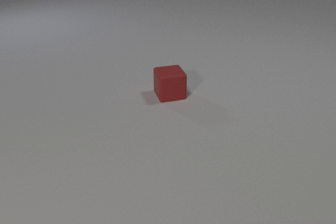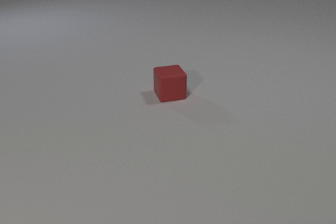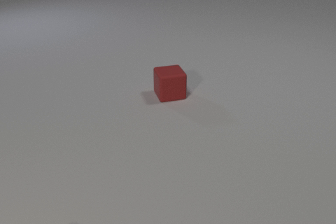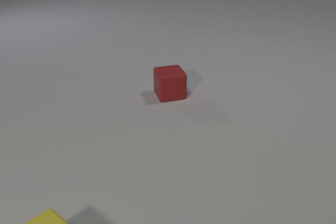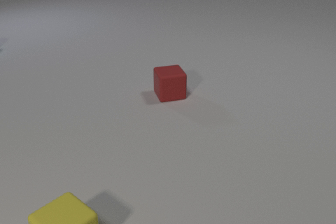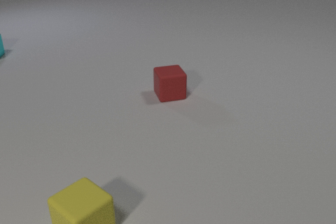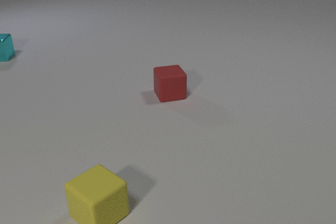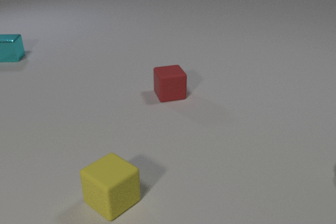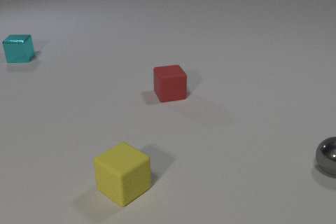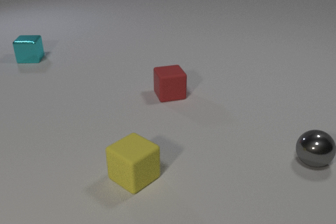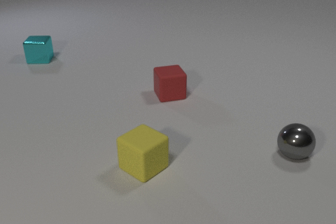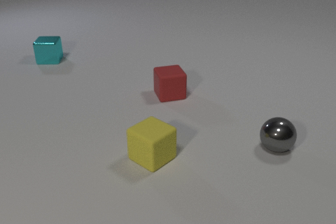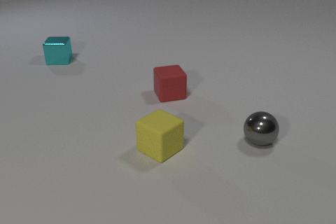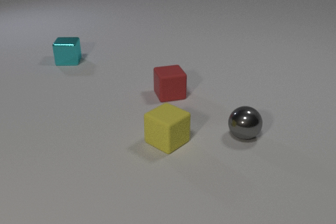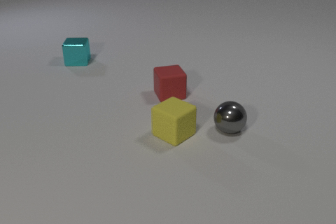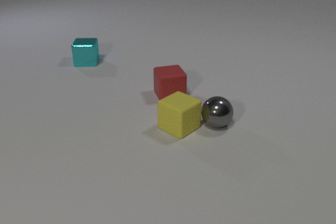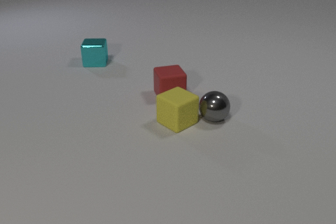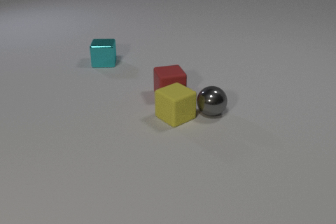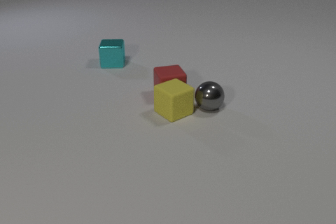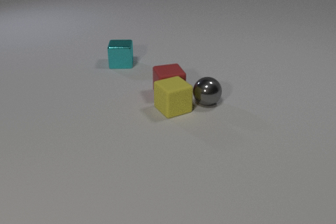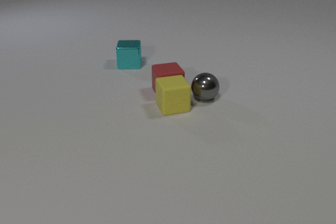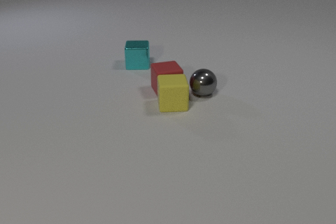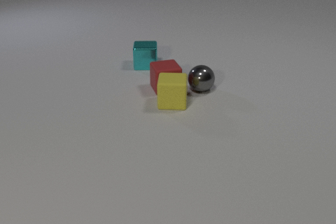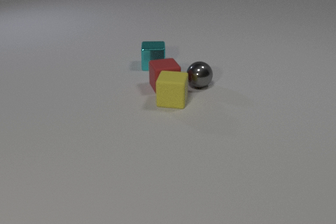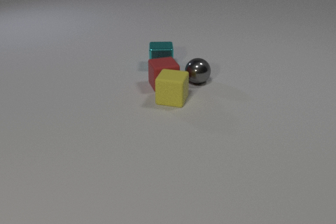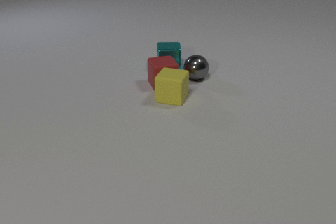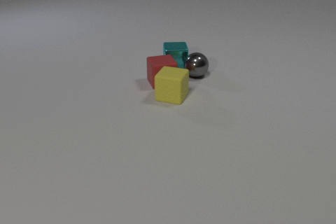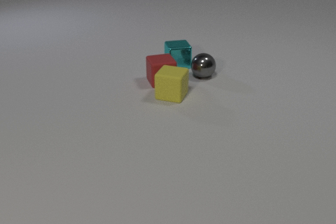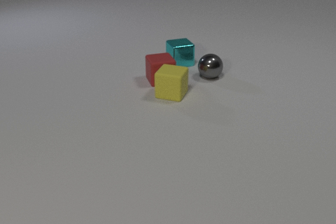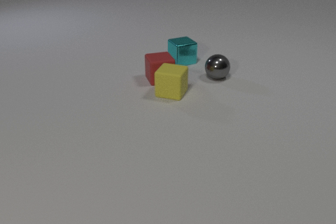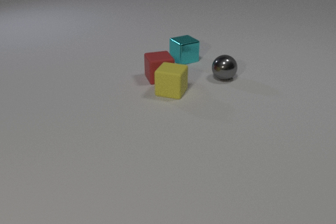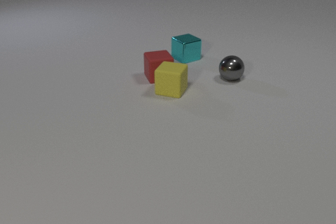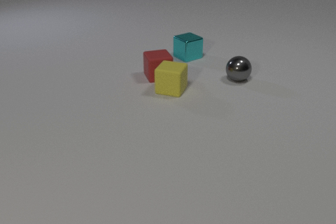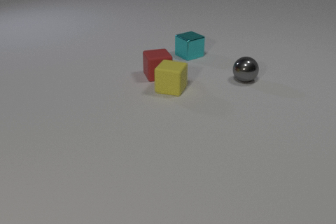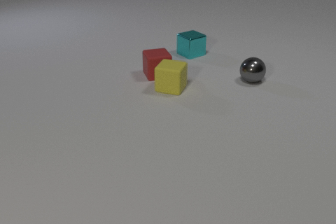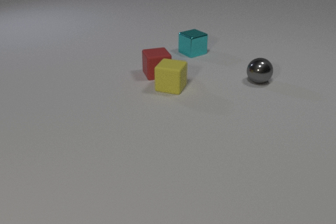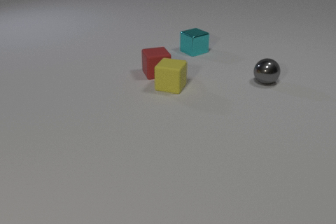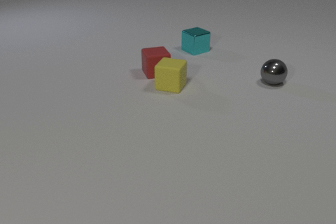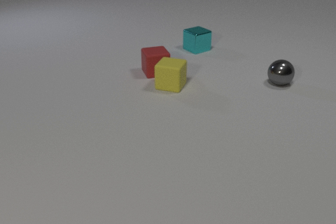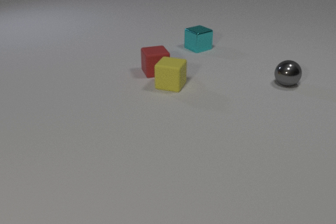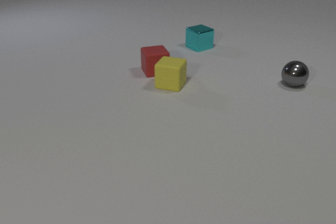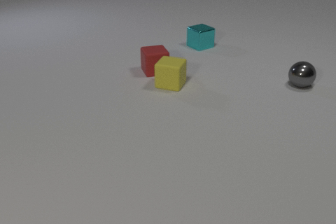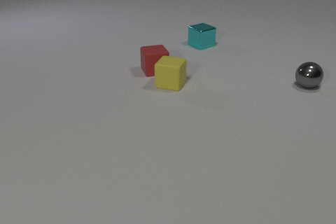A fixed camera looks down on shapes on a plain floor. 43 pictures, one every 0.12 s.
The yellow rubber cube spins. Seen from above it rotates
clockwise.
The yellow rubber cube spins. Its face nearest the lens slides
to the left.
0.00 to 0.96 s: The yellow rubber cube comes in at the bottom edge, slides away from the camera and to the right. The gray metal sphere comes in at the right edge, rolls to the left. The cyan metal cube comes in at the left edge, slides to the right and toward the camera.
0.96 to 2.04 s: The yellow rubber cube slides away from the camera and to the right. The gray metal sphere rolls to the left and away from the camera. The cyan metal cube slides to the right and toward the camera. The yellow rubber cube and the gray metal sphere collide.
2.04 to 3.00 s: The yellow rubber cube slides away from the camera, spins so that its near face slides to the left, clockwise seen from above. The gray metal sphere rolls away from the camera. The cyan metal cube slides to the right. The red rubber cube slides away from the camera. The yellow rubber cube and the red rubber cube collide.
3.00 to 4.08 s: The yellow rubber cube slides away from the camera. The gray metal sphere rolls to the right. The cyan metal cube slides away from the camera and to the right, spins counterclockwise seen from above by about 30 degrees, its near face sliding to the right. The red rubber cube slides away from the camera. The gray metal sphere and the cyan metal cube collide.
4.08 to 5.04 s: The yellow rubber cube slides away from the camera. The gray metal sphere rolls to the right. The cyan metal cube slides away from the camera and to the right. The red rubber cube slides away from the camera.
How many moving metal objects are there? 2.
What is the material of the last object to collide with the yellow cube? rubber.
What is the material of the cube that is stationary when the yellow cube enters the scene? rubber.
